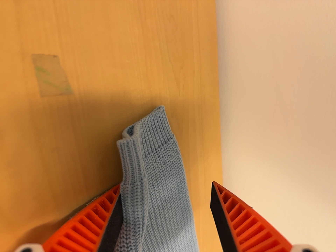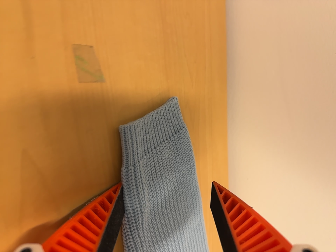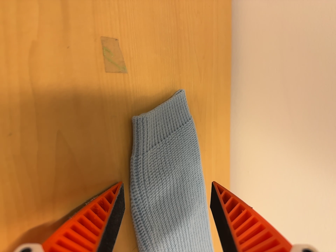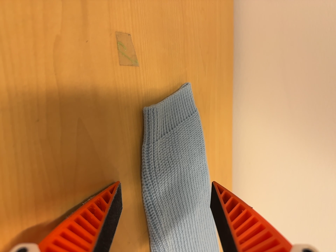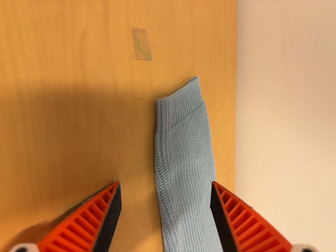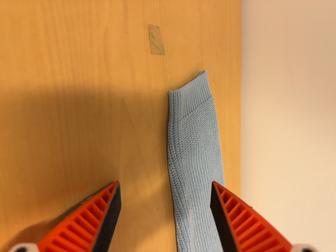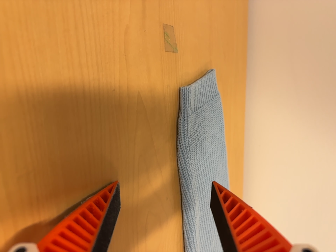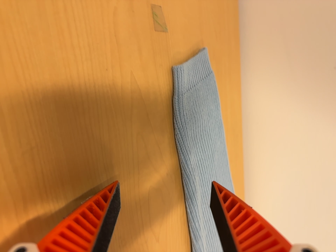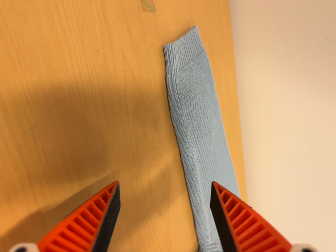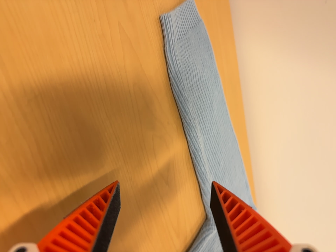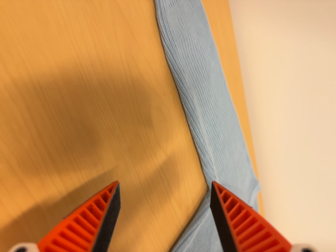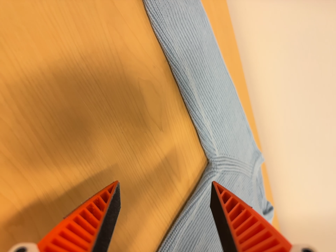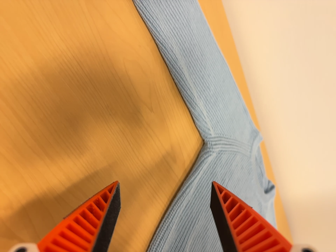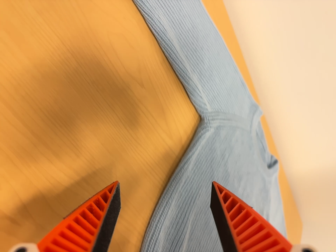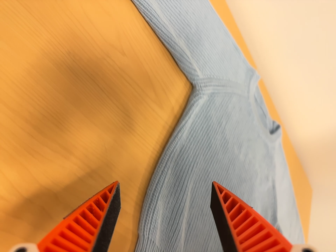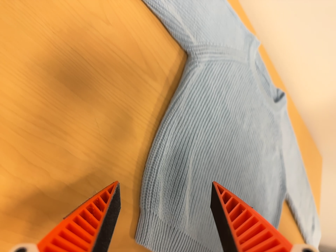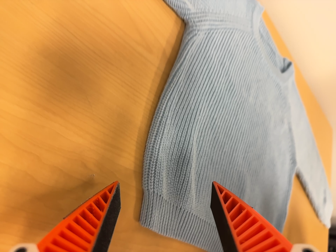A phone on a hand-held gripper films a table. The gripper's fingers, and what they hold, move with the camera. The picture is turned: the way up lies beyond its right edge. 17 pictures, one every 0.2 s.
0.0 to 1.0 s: The camera travels backward, to its left and toward the bottom of its view, about 12 cm, so what stands in front gets smaller.
1.0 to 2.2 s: The camera travels toward the bottom of its view, about 9 cm, so close, fixed things drift upward. Its aim tips toward the bottom of its view by about 15 degrees, and the scene shifts upward. It rolls about its line of sight by about 15 degrees, and the scene rotates counterclockwise.
2.2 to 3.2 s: The camera travels to its right, toward the bottom of its view and forward, about 10 cm. Its aim tips toward the bottom of its view by about 15 degrees, and the scene shifts upward. It rolls about its line of sight by about 20 degrees, and the scene rotates counterclockwise.
The film runs backward here.
